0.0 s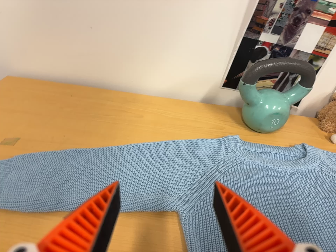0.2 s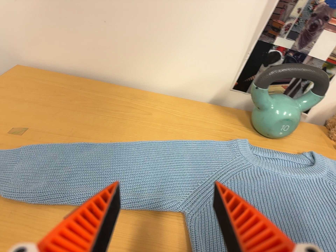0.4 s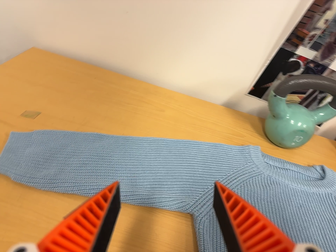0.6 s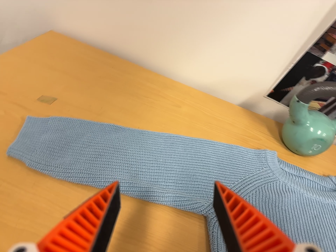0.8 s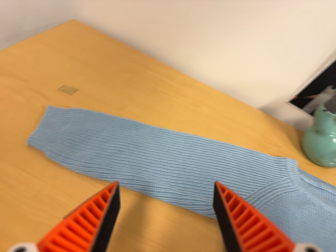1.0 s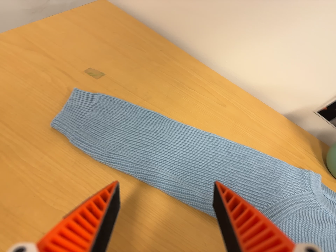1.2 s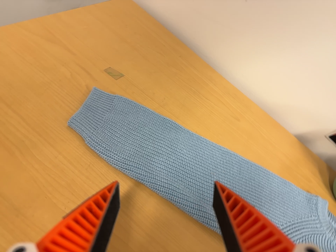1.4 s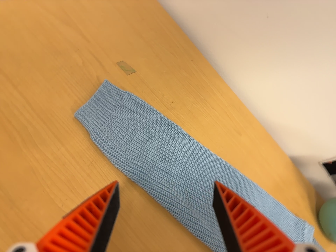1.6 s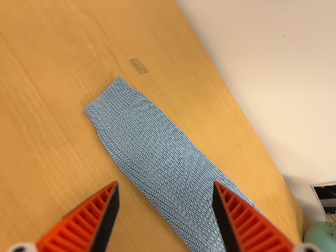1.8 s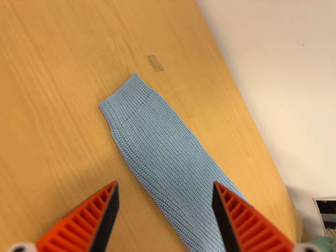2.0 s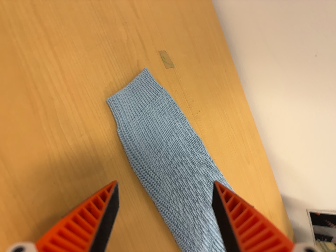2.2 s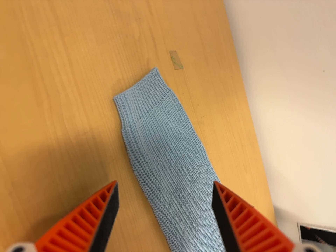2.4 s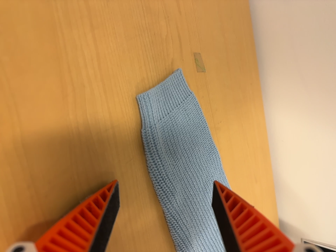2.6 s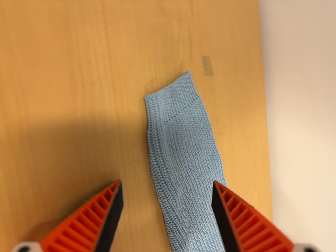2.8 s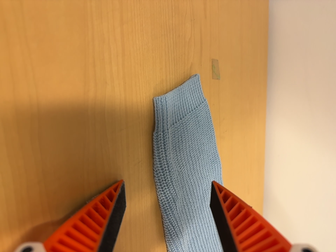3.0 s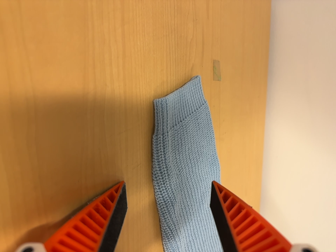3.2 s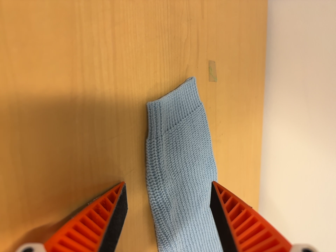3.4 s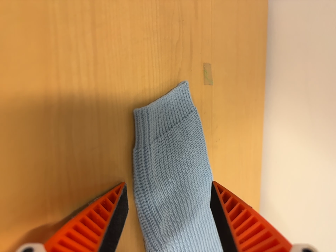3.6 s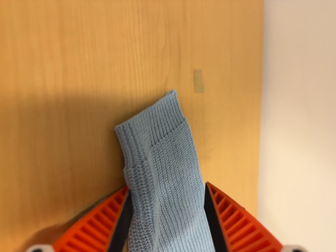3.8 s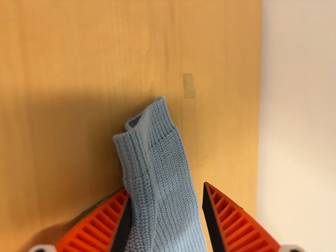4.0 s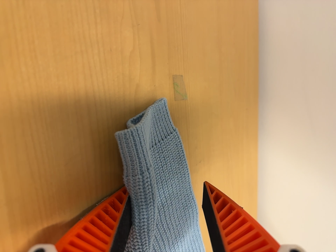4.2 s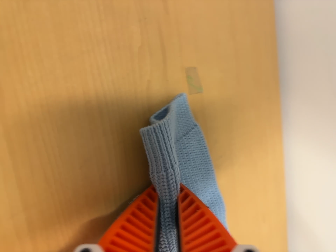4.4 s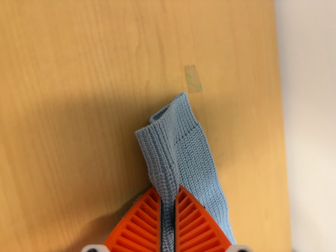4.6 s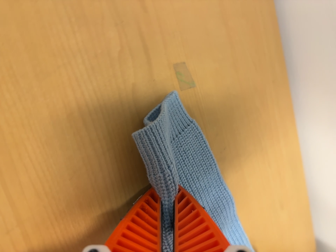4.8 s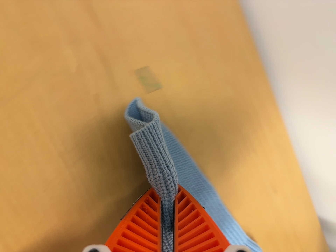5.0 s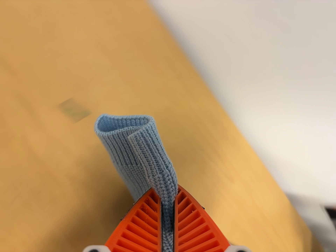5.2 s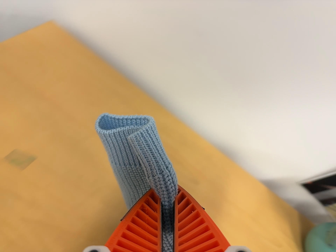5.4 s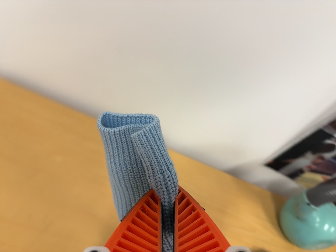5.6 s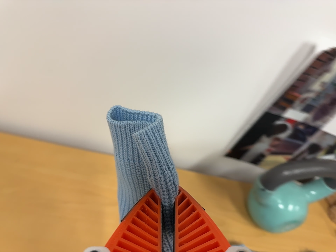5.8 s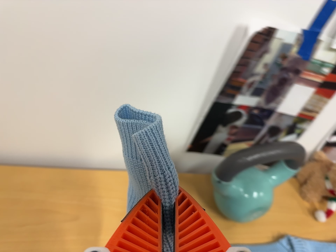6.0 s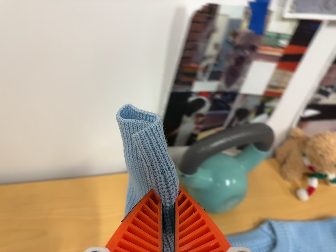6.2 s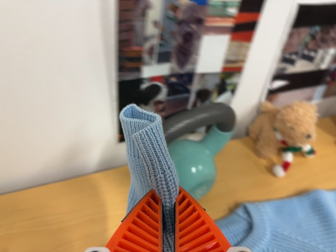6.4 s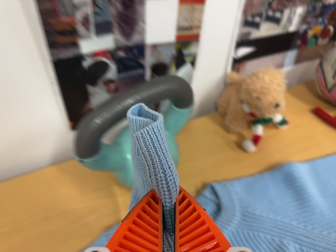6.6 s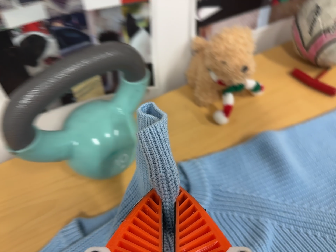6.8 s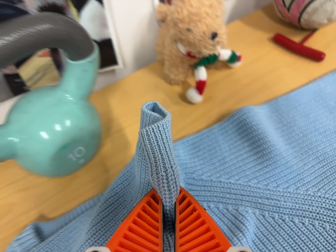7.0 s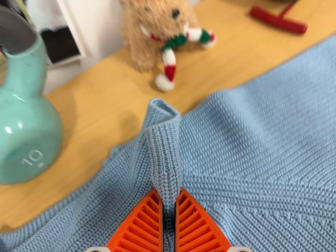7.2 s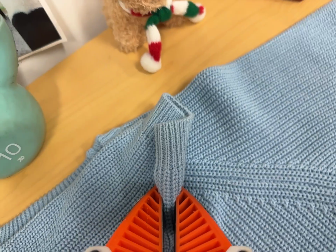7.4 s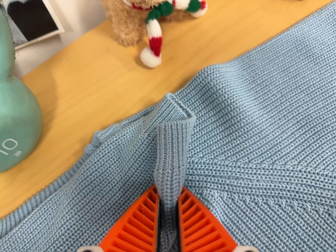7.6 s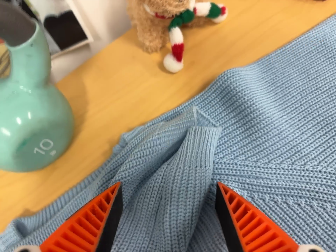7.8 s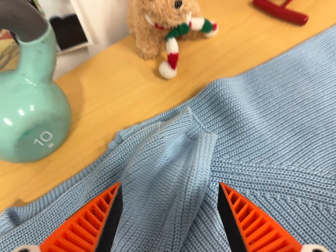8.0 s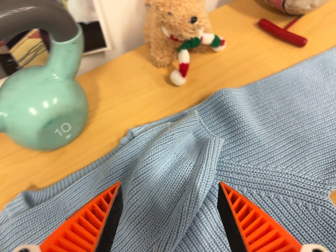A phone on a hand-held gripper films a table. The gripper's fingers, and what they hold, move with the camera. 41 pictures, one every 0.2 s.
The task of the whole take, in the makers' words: left arm across.
0.0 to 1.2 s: The camera travels to its left, about 16 cm, so close, fixed things drift to the right. It rolls about its line of sight by about 30 degrees, and the scene rotates clockwise.
1.2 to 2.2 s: The camera travels to its left, forward and toward the top of its view, about 14 cm. It rolls about its line of sight by about 35 degrees, and the scene rotates clockwise.
2.2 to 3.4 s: The camera rolls about its line of sight by about 15 degrees, and the scene rotates clockwise.
3.4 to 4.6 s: The camera pans to its left by about 10 degrees. It travels to its right and forward, about 10 cm. It rolls about its line of sight by about 10 degrees, and the scene rotates counterclockwise.
4.6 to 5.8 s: The camera travels to its right, about 40 cm, so close, fixed things drift to the left. Its aim tips toward the top of its view by about 10 degrees, and the scene shifts downward. It rolls about its line of sight by about 70 degrees, and the scene rotates counterclockwise.
5.8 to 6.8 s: The camera travels to its right and forward, about 32 cm, so close, fixed things drift to the left. Its aim tips toward the bottom of its view by about 15 degrees, and the scene shifts upward. It rolls about its line of sight by about 30 degrees, and the scene rotates counterclockwise.
6.8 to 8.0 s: The camera shifts only a little, or ends up much as it began.
The film runs forward here.
